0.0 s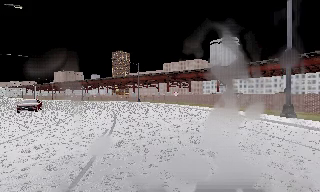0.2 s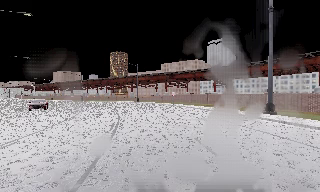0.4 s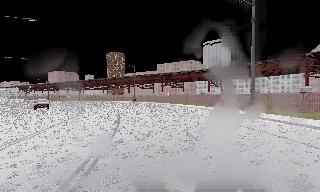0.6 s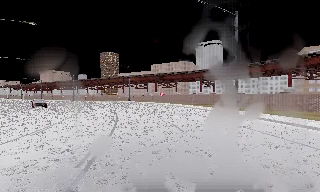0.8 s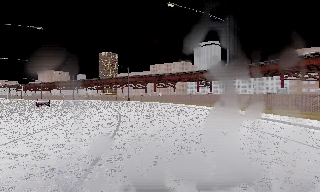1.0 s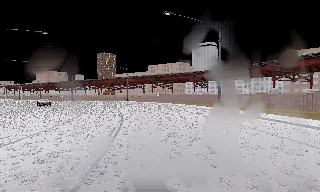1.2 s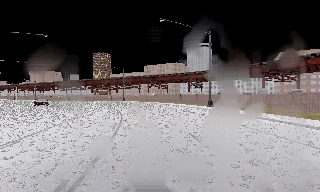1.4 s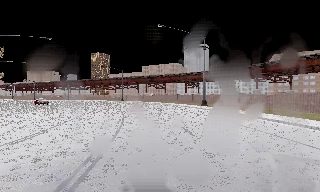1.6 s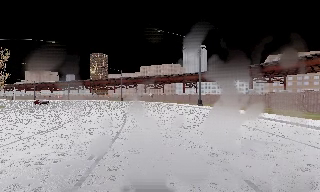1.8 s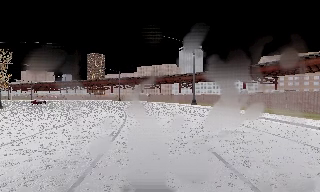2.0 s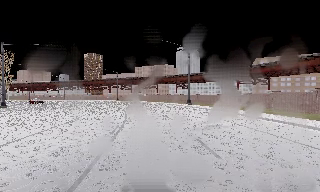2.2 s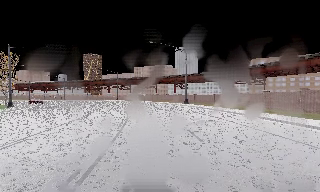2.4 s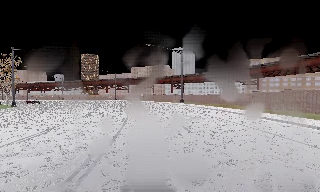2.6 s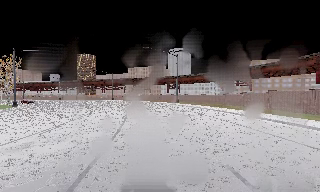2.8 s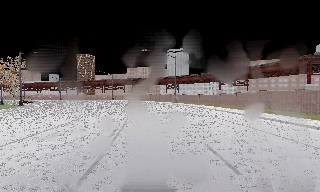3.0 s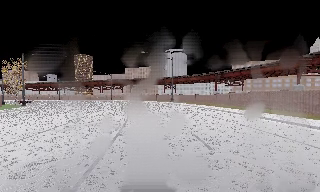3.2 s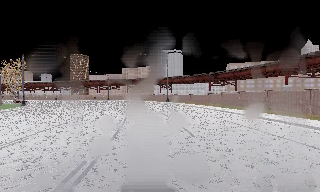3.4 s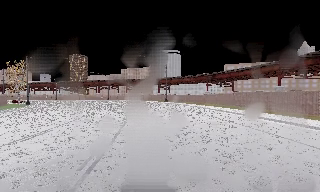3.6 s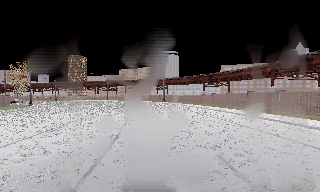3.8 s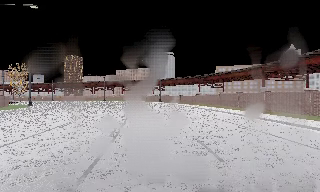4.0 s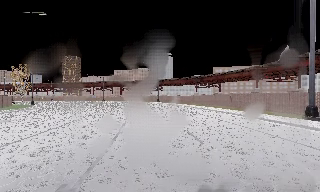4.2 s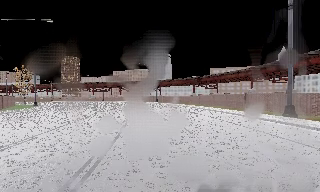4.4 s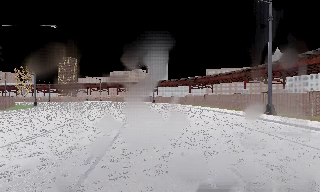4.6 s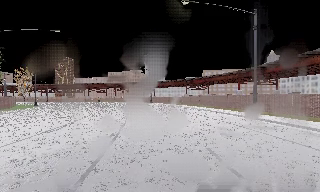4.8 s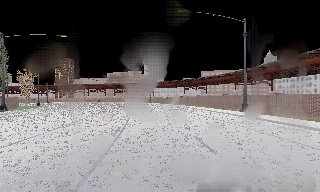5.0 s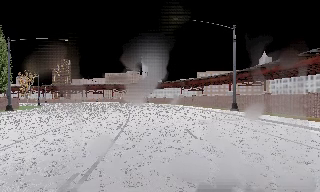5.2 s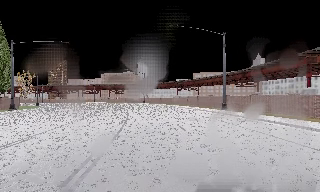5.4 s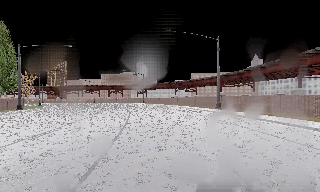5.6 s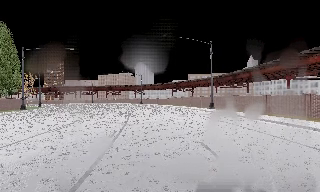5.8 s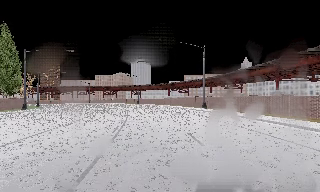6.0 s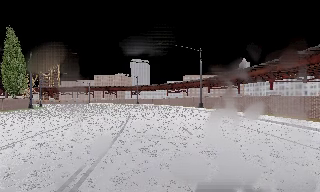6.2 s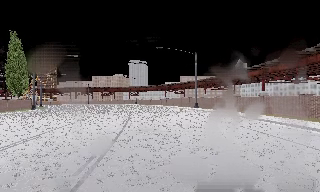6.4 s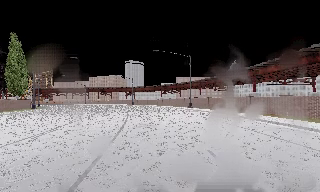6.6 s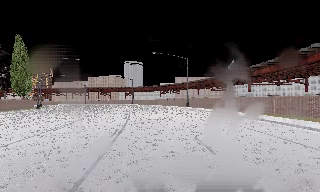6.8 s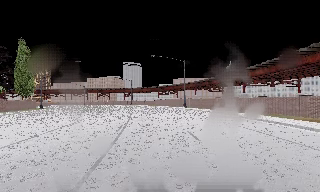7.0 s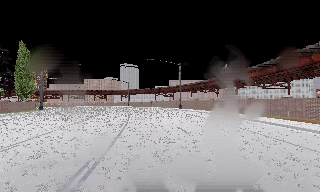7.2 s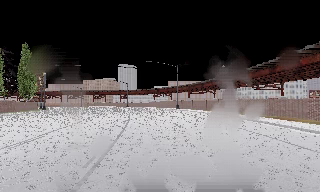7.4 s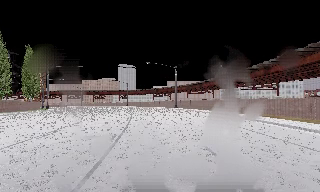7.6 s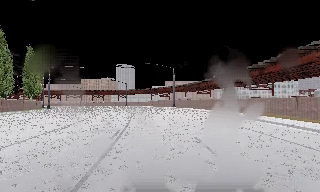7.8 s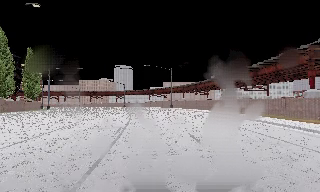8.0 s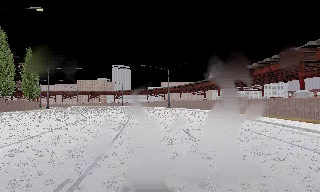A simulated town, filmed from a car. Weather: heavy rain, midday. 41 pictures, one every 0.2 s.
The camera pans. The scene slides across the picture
to the left.
The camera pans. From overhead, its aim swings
clockwise.
0.0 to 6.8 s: The scene slides to the left, as the camera pans about 30 degrees to its right. It travels backward, about 55 m, so what stands in front gets smaller.
6.8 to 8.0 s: The camera travels backward, about 8 m, so what stands in front gets smaller. It loses speed.
The film runs backward here.
